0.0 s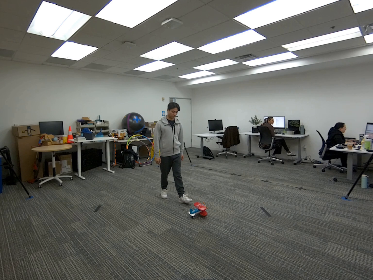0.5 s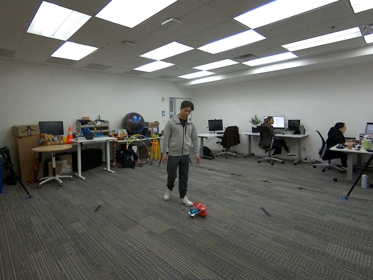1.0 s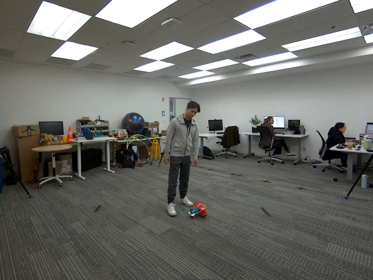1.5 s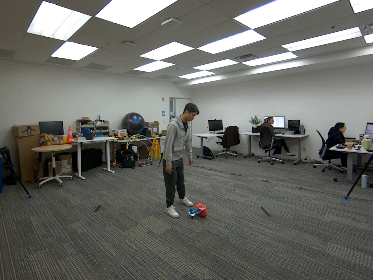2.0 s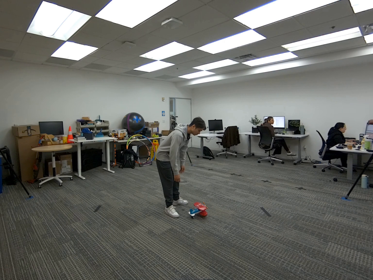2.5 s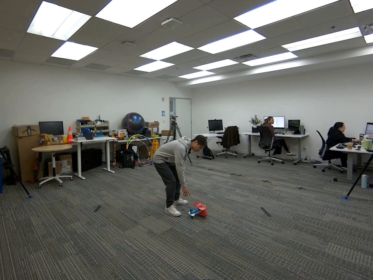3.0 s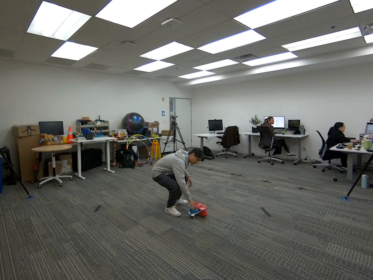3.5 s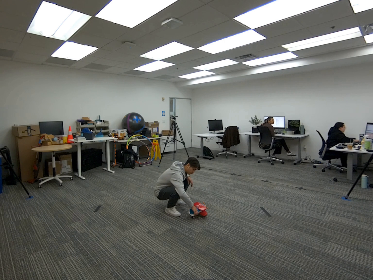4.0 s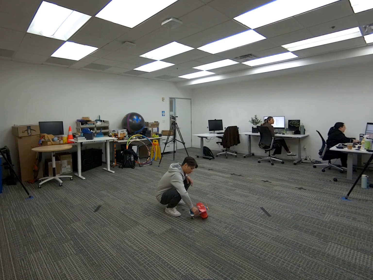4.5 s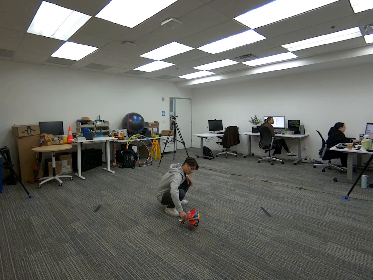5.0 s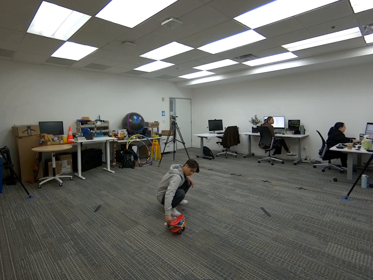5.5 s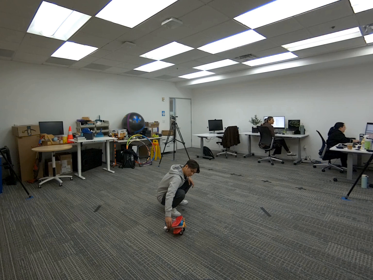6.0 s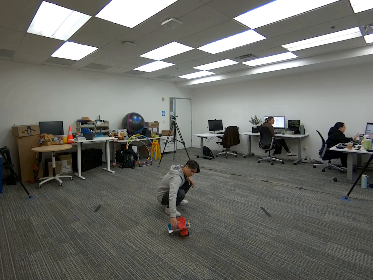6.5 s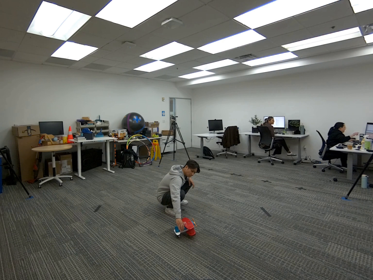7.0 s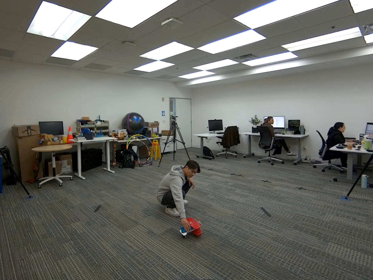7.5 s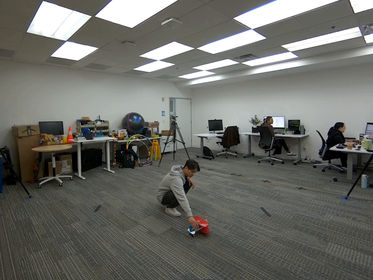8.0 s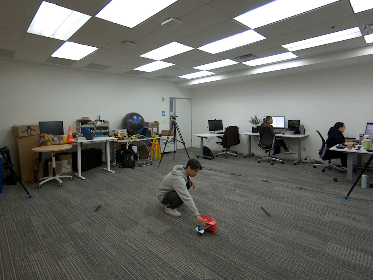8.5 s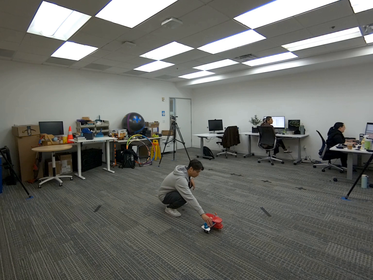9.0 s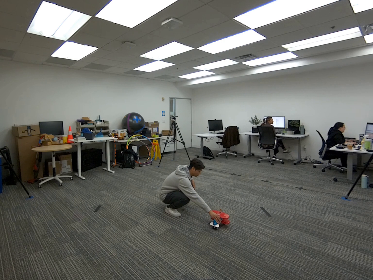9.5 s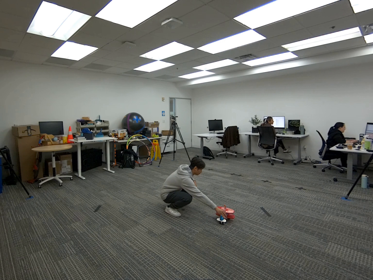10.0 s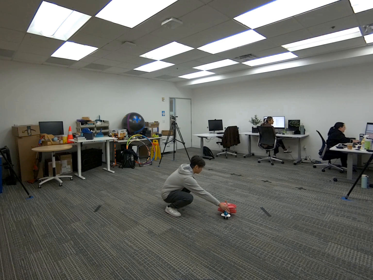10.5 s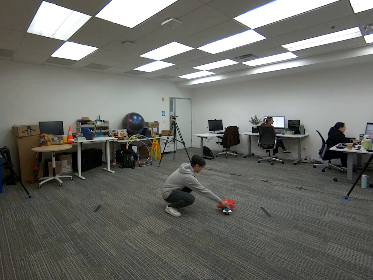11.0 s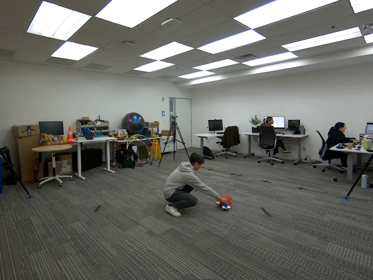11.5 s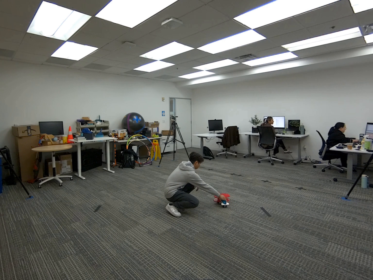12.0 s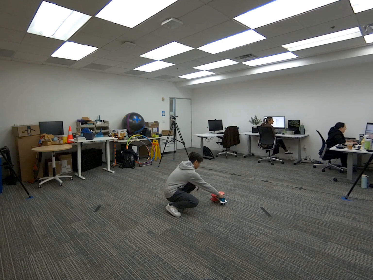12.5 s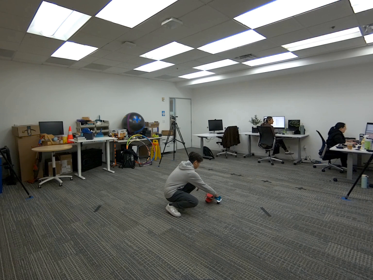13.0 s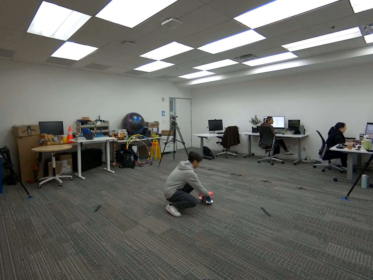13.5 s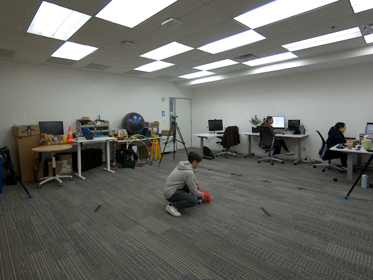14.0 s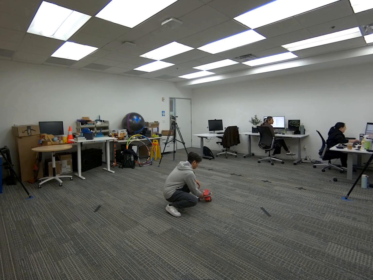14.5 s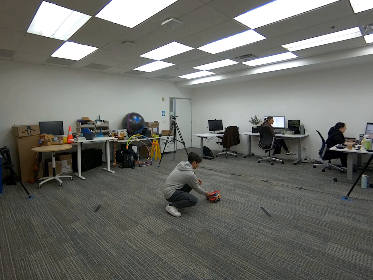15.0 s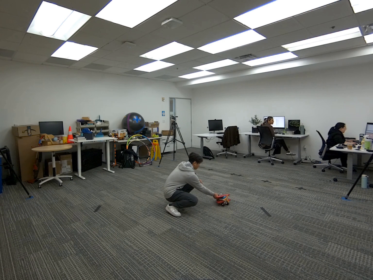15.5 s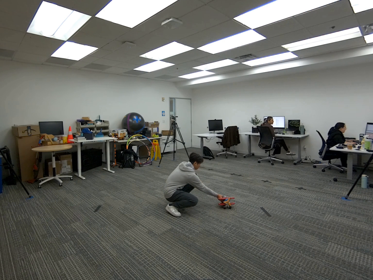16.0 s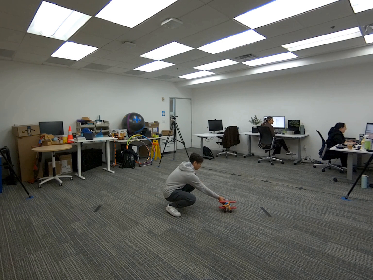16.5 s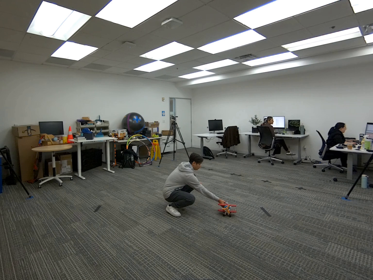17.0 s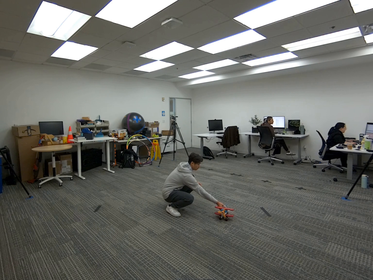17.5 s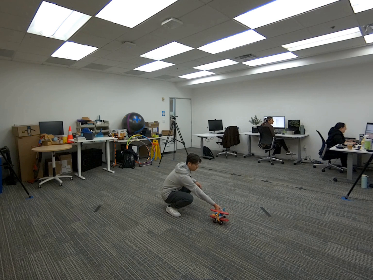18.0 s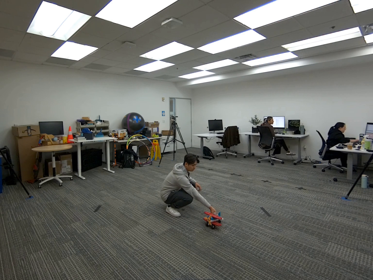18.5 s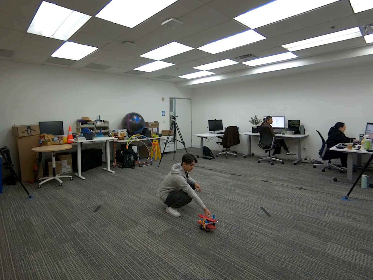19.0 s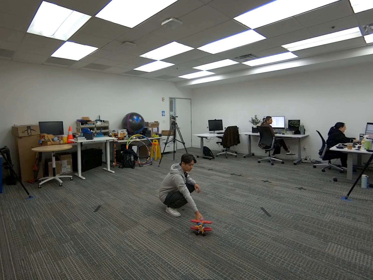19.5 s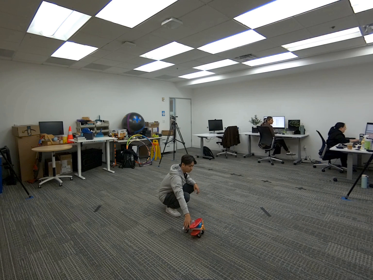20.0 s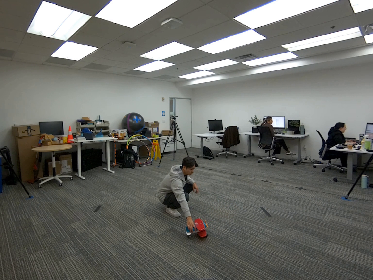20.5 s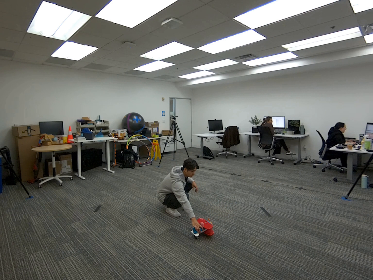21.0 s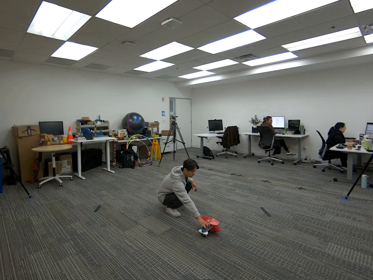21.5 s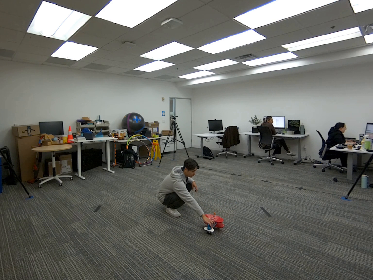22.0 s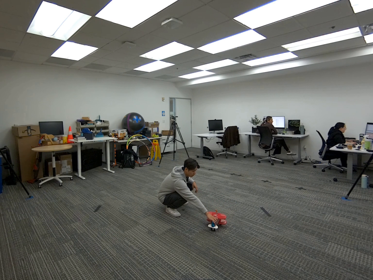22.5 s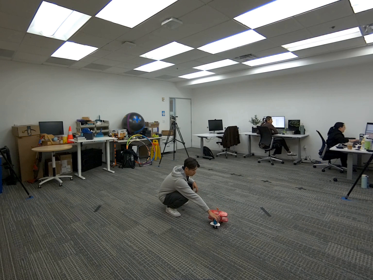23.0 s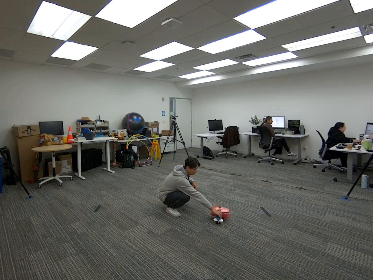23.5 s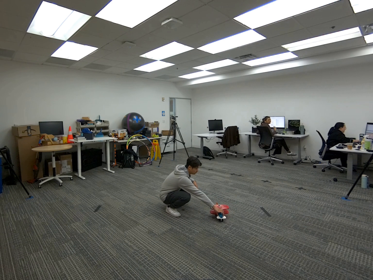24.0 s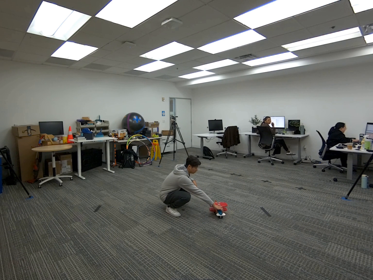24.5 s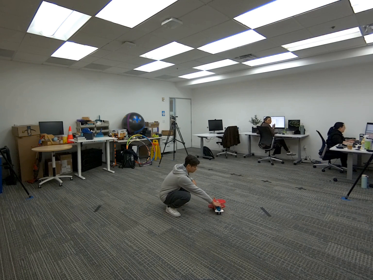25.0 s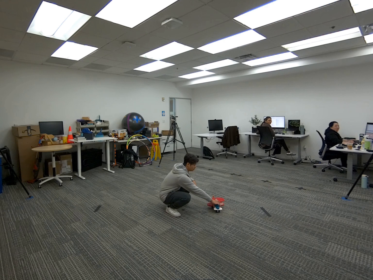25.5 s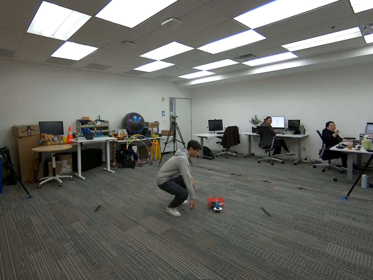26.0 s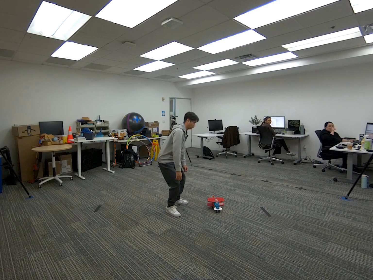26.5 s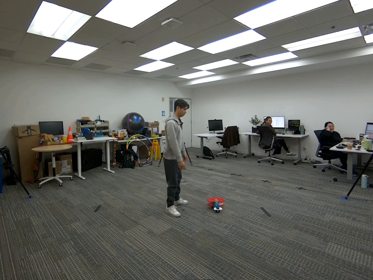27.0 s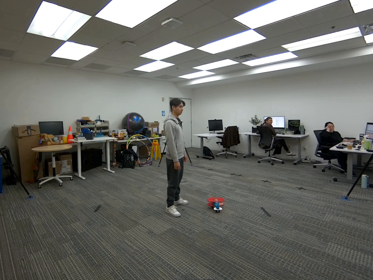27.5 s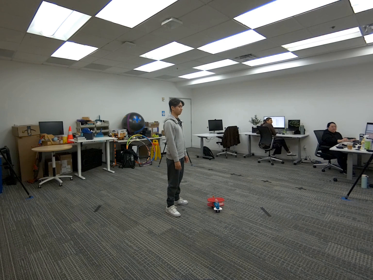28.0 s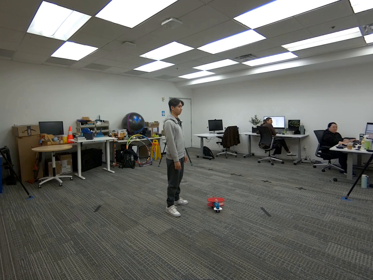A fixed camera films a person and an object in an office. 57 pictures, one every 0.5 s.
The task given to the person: Walk to the toy airplane on the ground. Place your right hand on top of it and push it, rolling it along the ground until finished.
